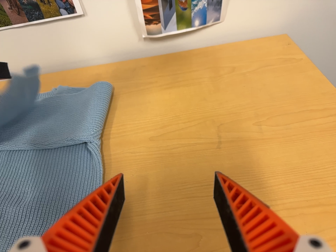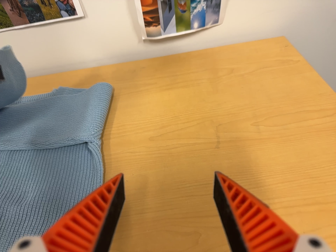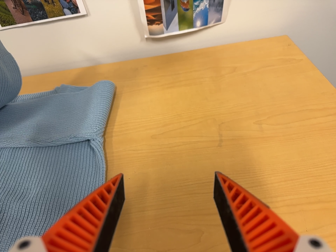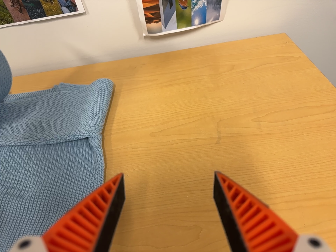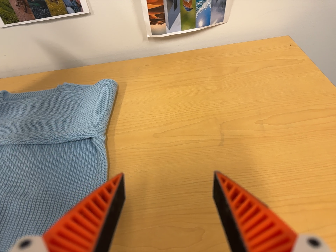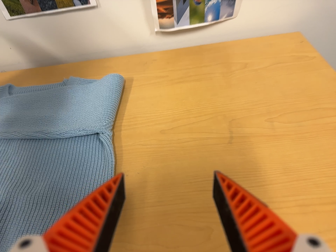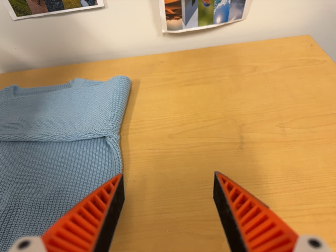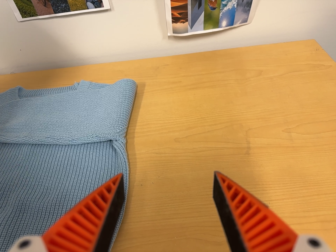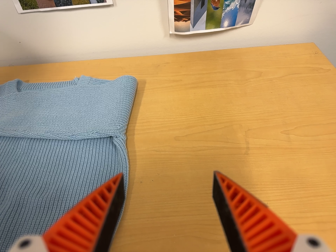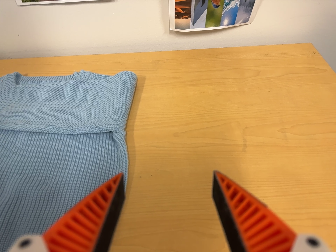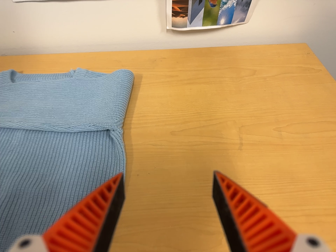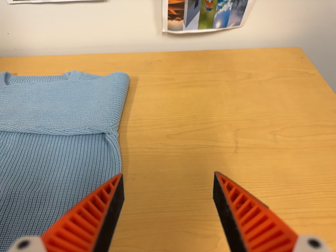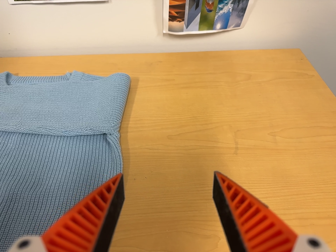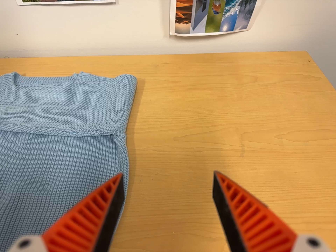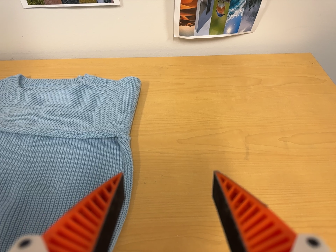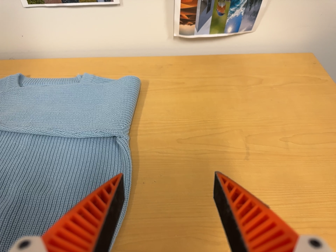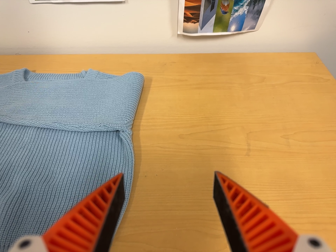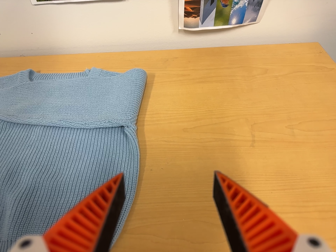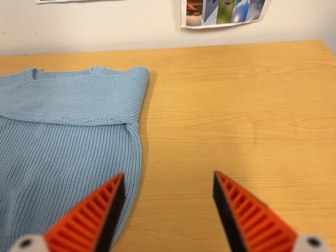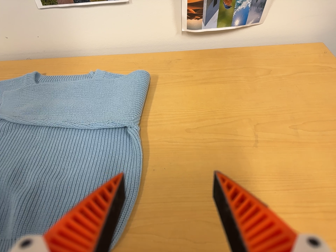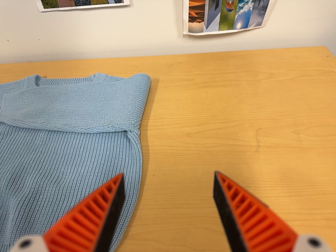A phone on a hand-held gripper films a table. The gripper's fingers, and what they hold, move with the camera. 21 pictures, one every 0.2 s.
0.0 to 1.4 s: The camera travels to its left, about 4 cm, so close, fixed things drift to the right.
1.4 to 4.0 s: The camera shifts only a little, or ends up much as it began.
The film runs backward here.
